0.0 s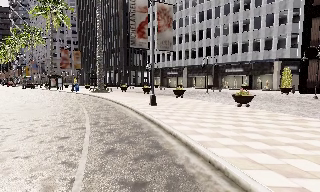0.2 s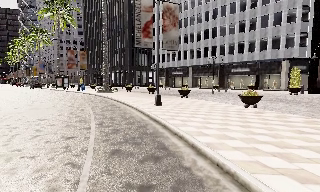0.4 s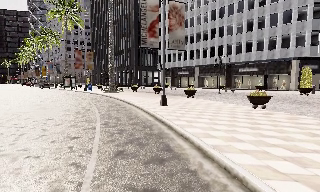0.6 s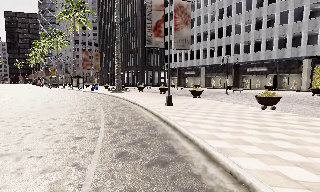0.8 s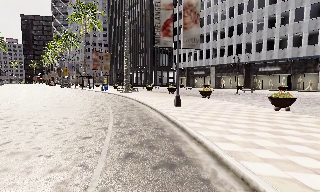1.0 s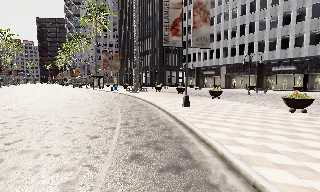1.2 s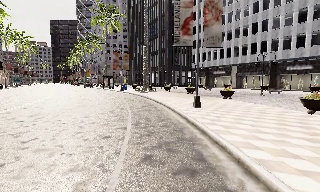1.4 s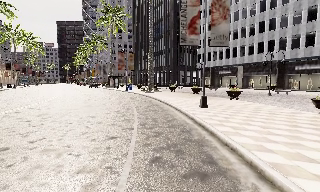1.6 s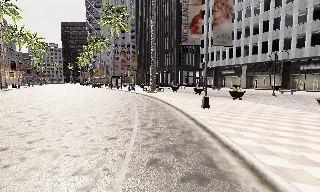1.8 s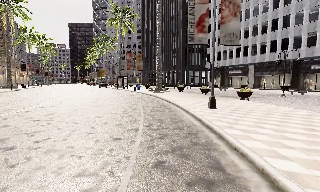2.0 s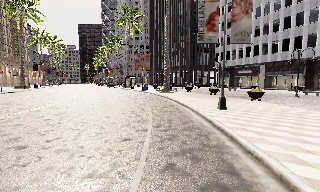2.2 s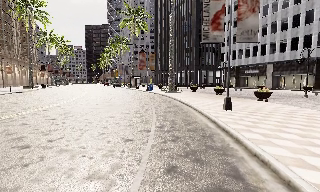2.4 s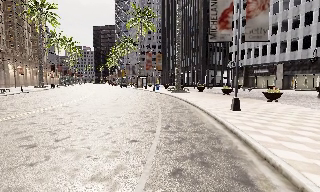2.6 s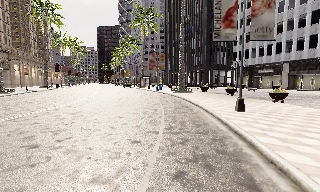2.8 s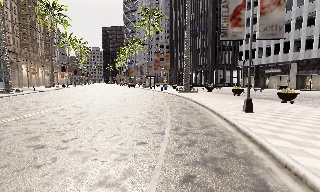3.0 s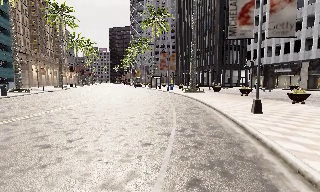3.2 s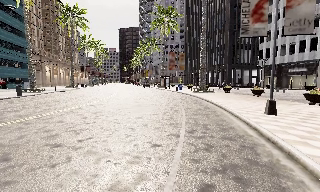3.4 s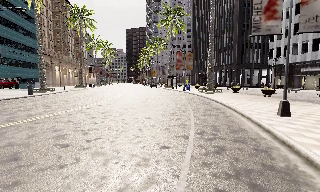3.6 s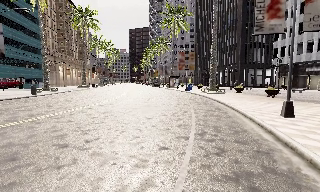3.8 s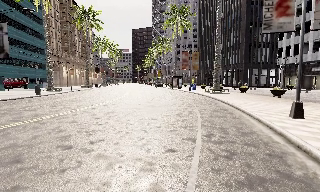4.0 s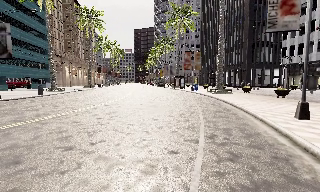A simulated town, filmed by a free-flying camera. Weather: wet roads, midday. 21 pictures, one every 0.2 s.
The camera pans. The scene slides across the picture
to the right.
The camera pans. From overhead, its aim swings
counterclockwise.
0.0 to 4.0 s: The camera swings to its left by about 40 degrees, and the scene slides to the right. It travels forward, about 2 m.
The film runs forward here.
